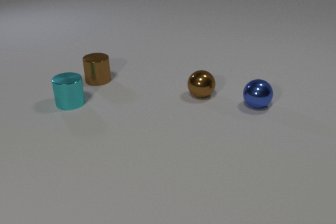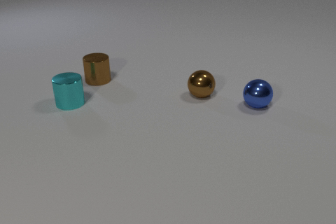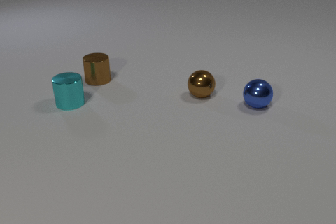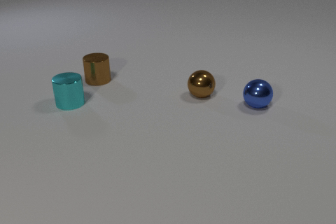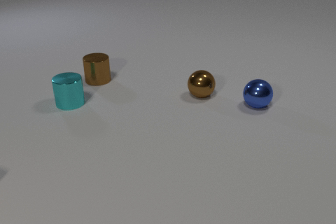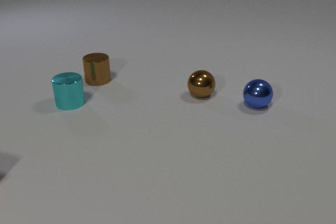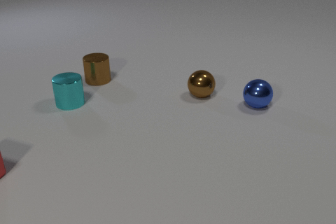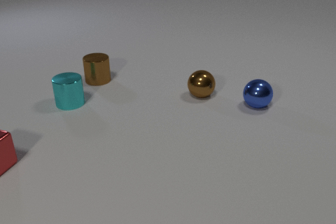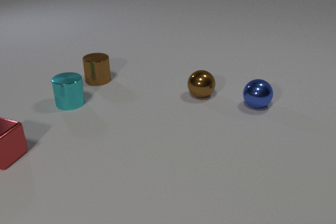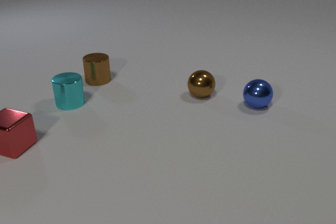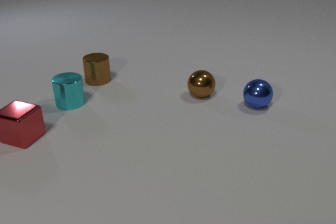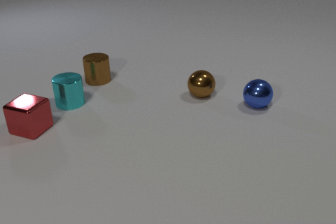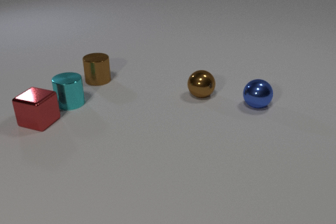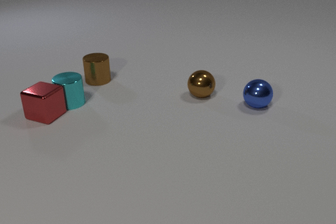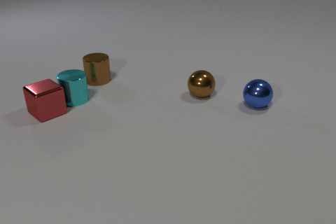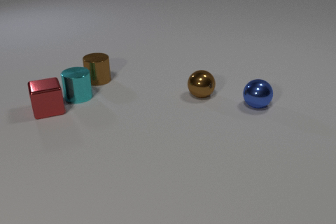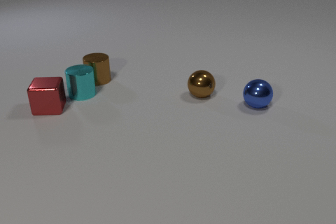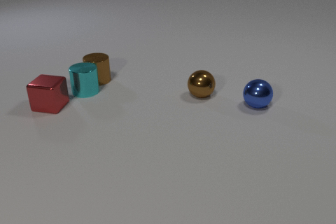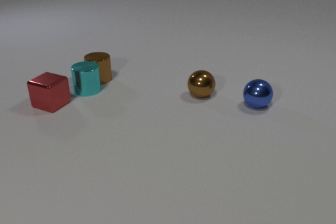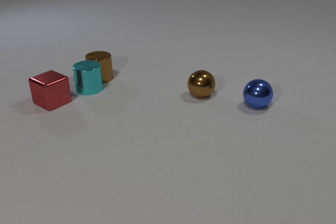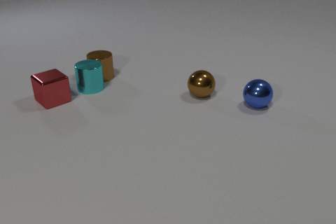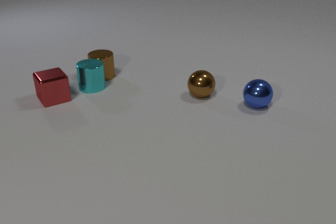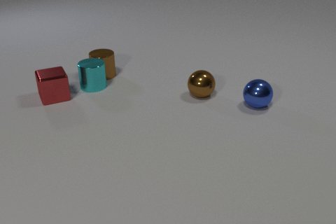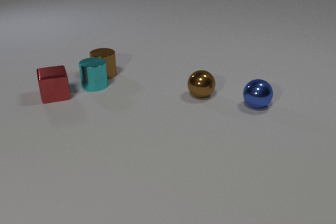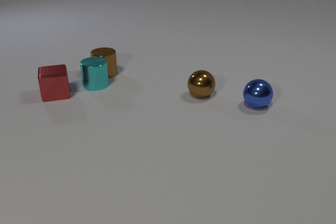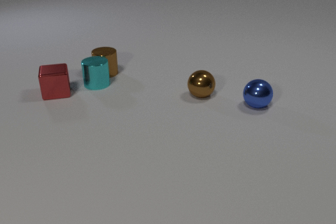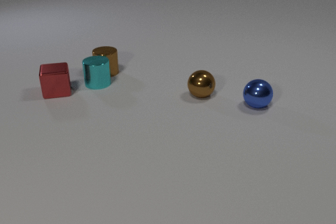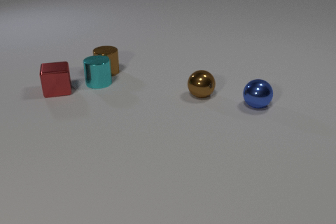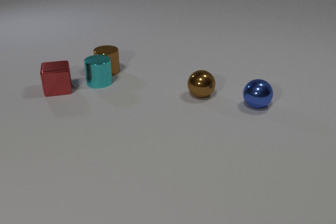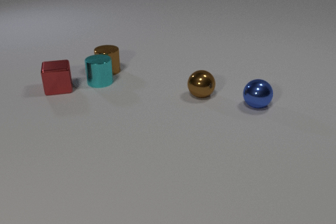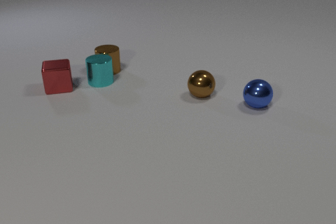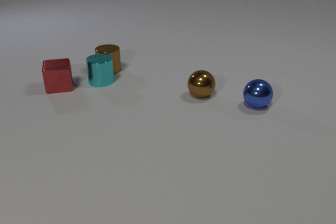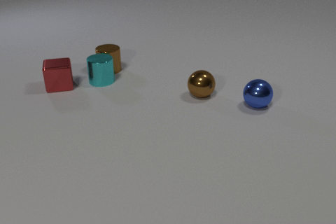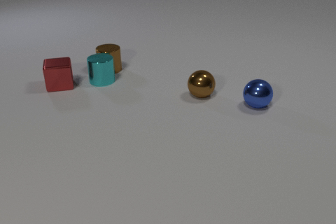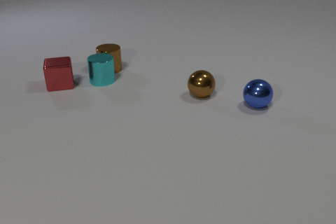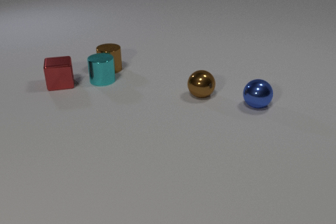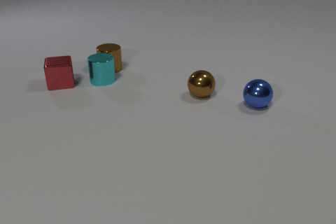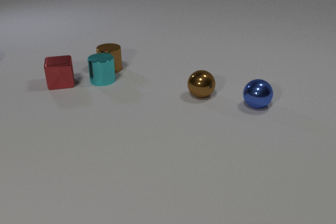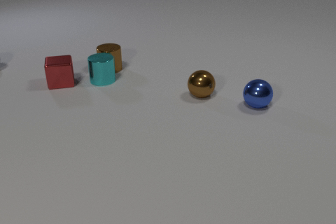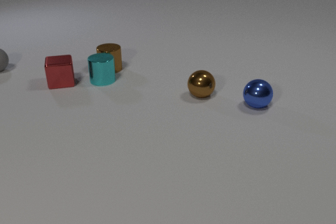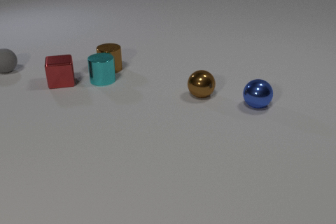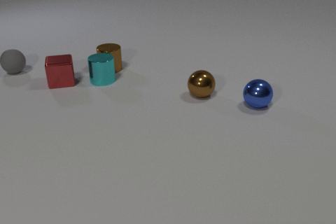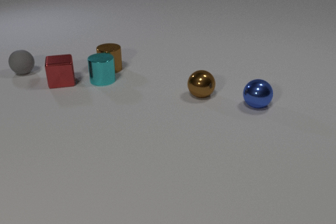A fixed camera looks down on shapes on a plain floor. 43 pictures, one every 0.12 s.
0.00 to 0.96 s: The red metal cube comes in at the left edge, slides away from the camera and to the right.
0.96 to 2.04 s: The red metal cube slides away from the camera and to the right, spins clockwise seen from above by about 90 degrees, its near face sliding to the left. The cyan metal cylinder slides away from the camera and to the right. The red metal cube and the cyan metal cylinder collide. The cyan metal cylinder and the brown metal cylinder collide.
2.04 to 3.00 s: The red metal cube slides away from the camera, spins so that its near face slides to the left, clockwise seen from above. The cyan metal cylinder slides away from the camera and to the right. The brown metal cylinder slides away from the camera and to the right.
3.00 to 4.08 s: The red metal cube slides away from the camera. The cyan metal cylinder slides away from the camera and to the right. The brown metal cylinder slides away from the camera.
4.08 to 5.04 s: The red metal cube slides away from the camera. The gray rubber sphere comes in at the left edge, rolls to the right and toward the camera.
What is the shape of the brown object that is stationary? sphere.
What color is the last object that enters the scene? gray.
How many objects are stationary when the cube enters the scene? 4.
